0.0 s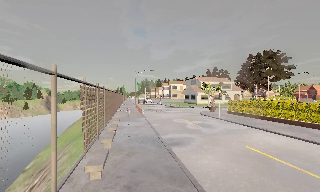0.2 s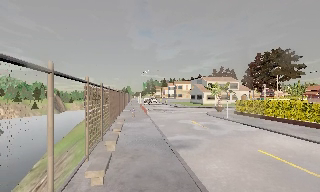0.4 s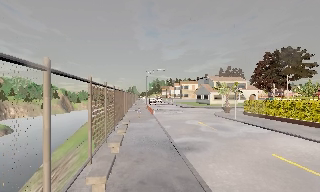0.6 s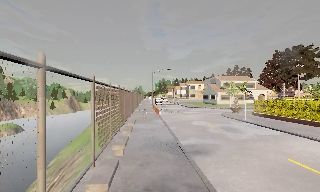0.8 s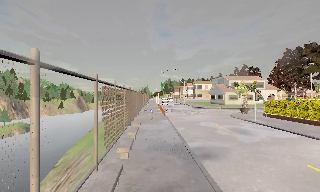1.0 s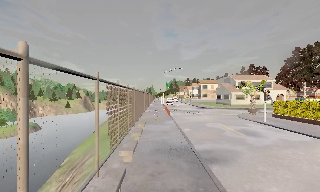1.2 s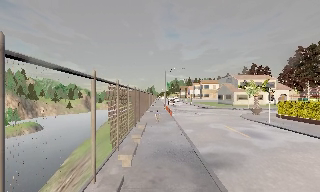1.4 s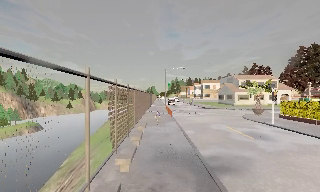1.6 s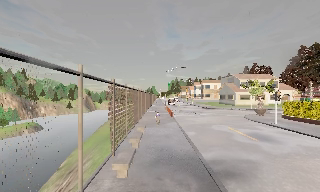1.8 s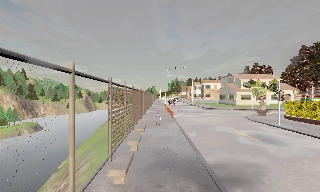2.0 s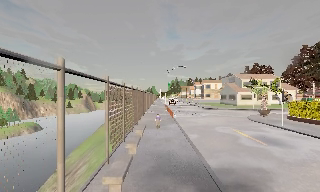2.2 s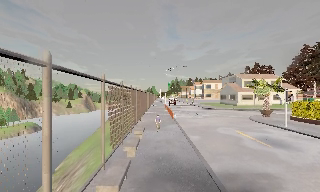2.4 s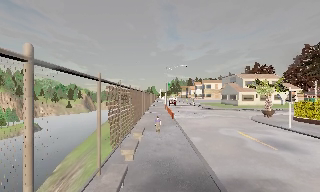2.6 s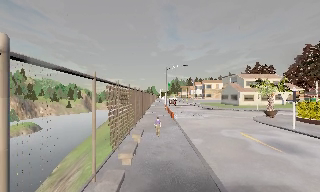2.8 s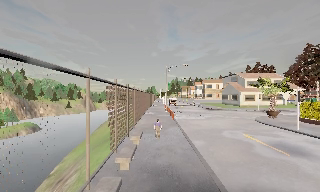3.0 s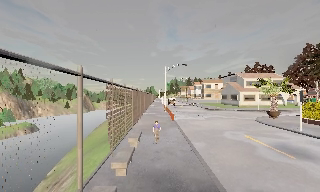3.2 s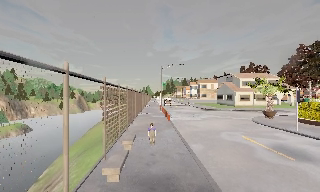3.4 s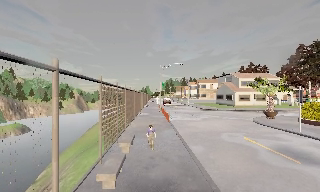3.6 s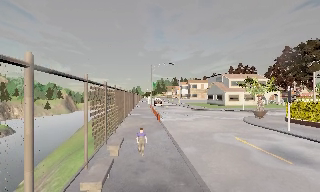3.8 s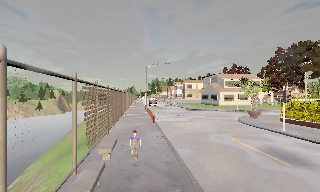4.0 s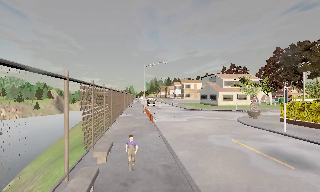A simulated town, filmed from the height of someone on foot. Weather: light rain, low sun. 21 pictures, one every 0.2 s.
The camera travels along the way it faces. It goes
forward.
0.0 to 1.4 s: The scene slides to the right, as the camera pans about 10 degrees to its left. It travels forward, about 2.5 m, so what stands in front looms larger.
1.4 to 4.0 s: The camera travels forward, about 4.5 m, so what stands in front looms larger.
The film runs forward here.
